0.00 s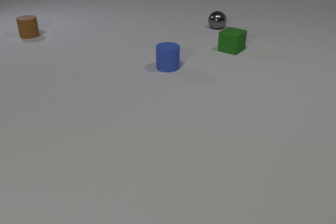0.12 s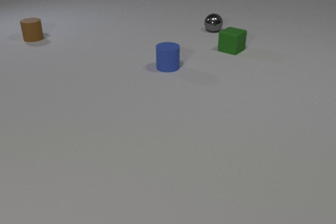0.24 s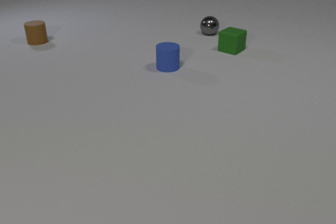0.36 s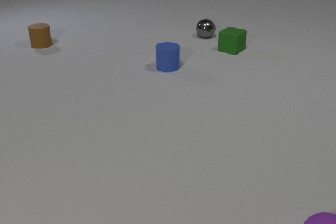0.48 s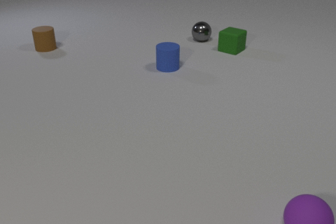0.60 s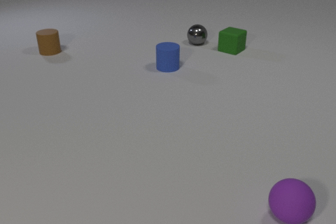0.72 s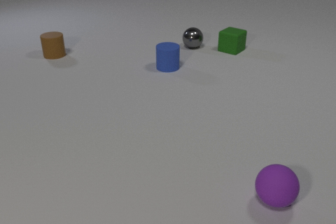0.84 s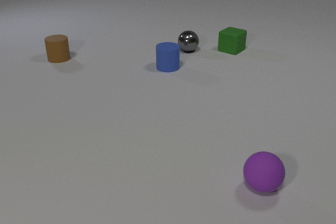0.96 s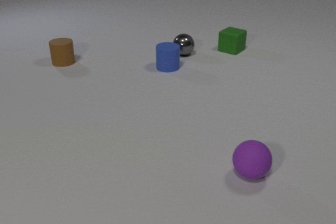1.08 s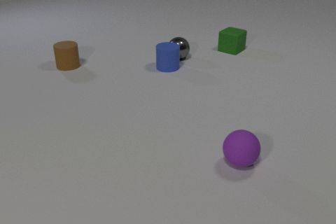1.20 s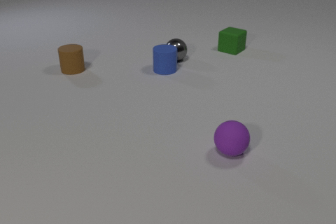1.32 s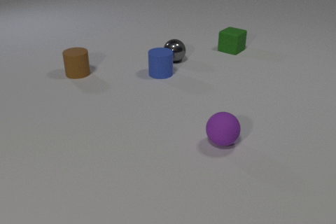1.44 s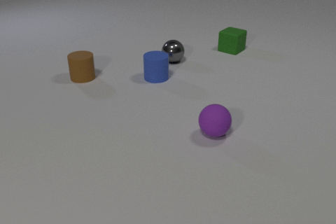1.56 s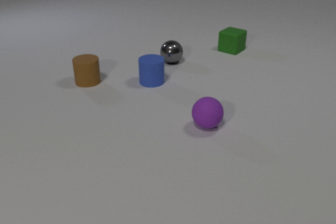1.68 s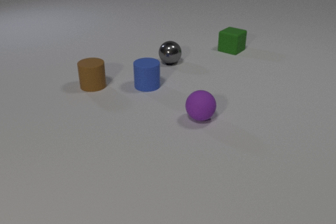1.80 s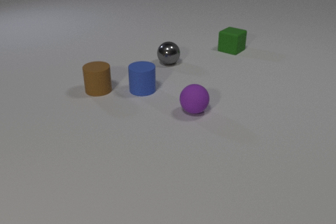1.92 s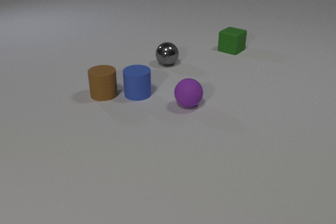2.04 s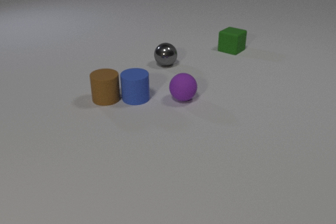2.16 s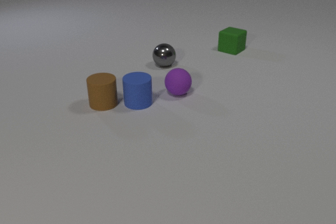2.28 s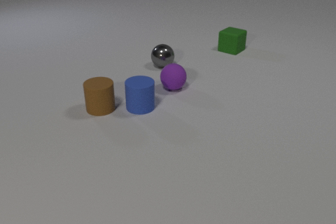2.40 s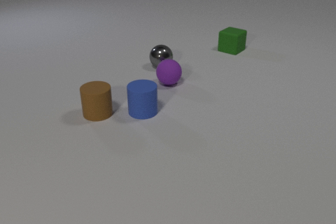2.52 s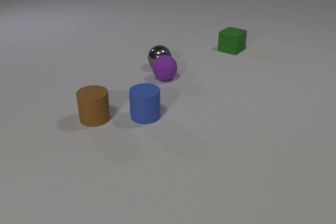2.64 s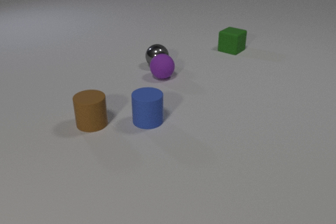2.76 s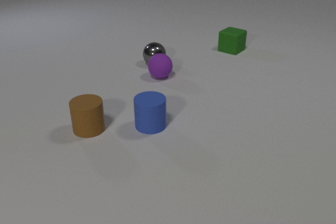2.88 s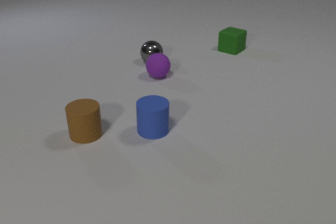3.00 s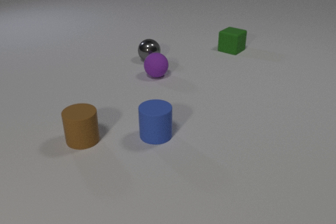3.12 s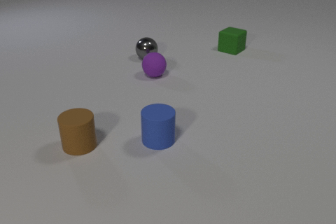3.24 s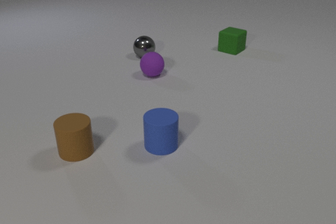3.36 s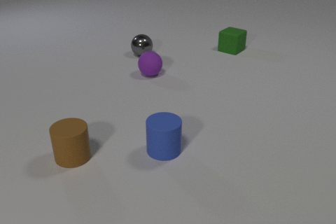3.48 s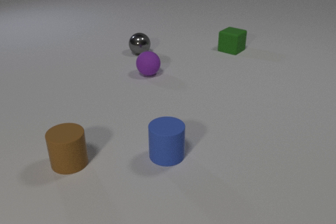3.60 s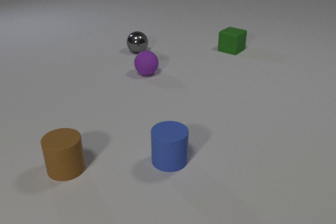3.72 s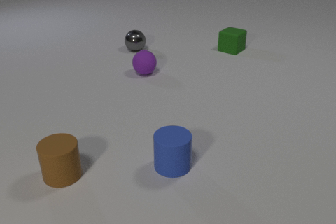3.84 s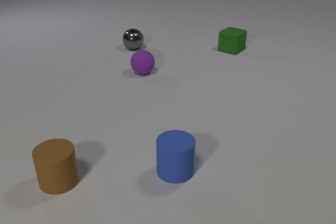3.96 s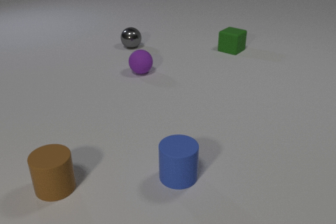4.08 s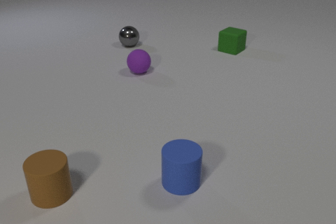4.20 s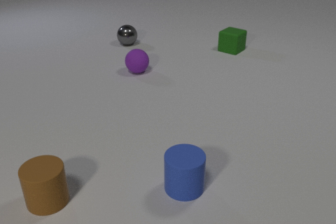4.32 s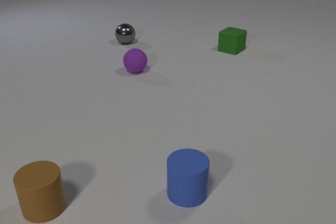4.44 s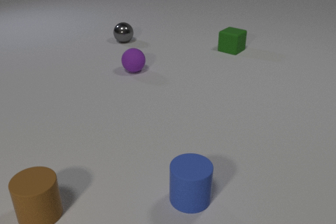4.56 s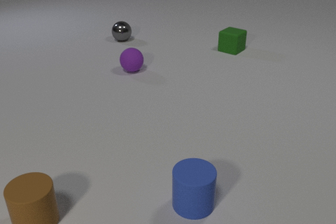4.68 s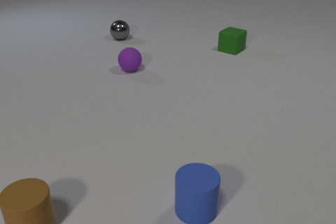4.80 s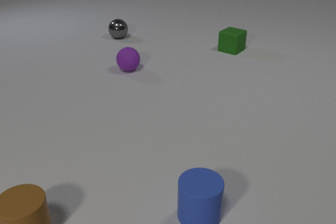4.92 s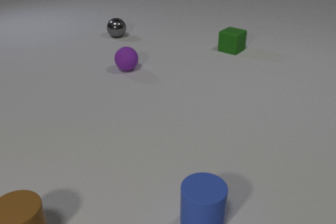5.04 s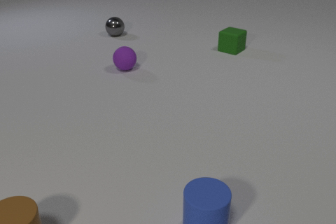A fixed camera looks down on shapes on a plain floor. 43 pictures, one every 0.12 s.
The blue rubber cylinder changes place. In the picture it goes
toward the camera.
The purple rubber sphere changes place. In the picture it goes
away from the camera.
0.00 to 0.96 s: The gray metal sphere rolls toward the camera and to the left. The purple rubber sphere comes in at the bottom edge, rolls away from the camera and to the left. The brown rubber cylinder slides toward the camera.
0.96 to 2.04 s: The gray metal sphere rolls toward the camera and to the left. The blue rubber cylinder slides toward the camera and to the left. The purple rubber sphere rolls away from the camera and to the left. The brown rubber cylinder slides toward the camera and to the right. The gray metal sphere and the blue rubber cylinder collide. The blue rubber cylinder and the brown rubber cylinder collide.
2.04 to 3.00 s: The gray metal sphere rolls to the left and away from the camera. The blue rubber cylinder slides toward the camera. The purple rubber sphere rolls away from the camera and to the left. The brown rubber cylinder slides toward the camera. The gray metal sphere and the purple rubber sphere collide.
3.00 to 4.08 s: The gray metal sphere rolls away from the camera and to the left. The blue rubber cylinder slides toward the camera. The purple rubber sphere rolls to the left and away from the camera. The brown rubber cylinder slides toward the camera and to the left.
4.08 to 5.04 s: The gray metal sphere rolls away from the camera and to the left. The blue rubber cylinder slides toward the camera and to the right. The purple rubber sphere rolls to the left and away from the camera. The brown rubber cylinder slides toward the camera and to the left.
How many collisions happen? 3.
How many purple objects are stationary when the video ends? 0.
What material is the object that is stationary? rubber.
